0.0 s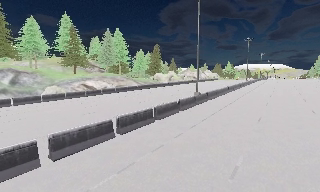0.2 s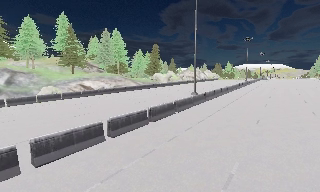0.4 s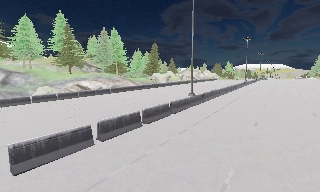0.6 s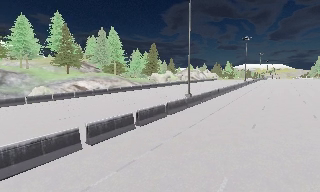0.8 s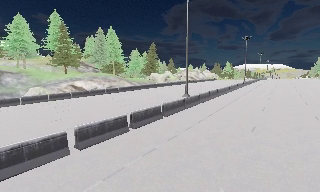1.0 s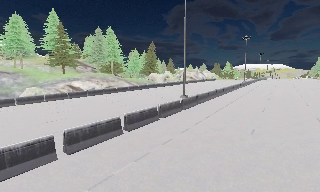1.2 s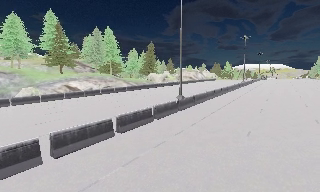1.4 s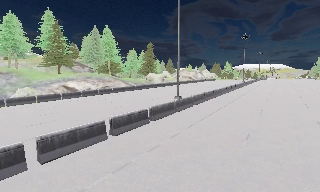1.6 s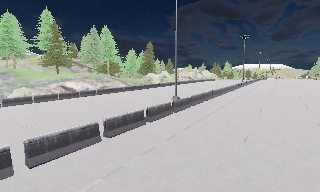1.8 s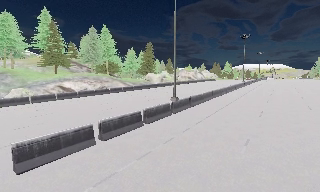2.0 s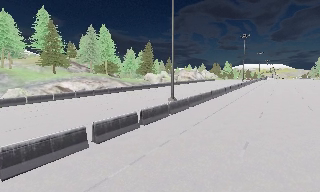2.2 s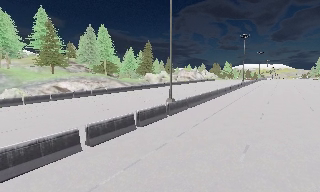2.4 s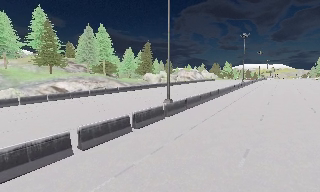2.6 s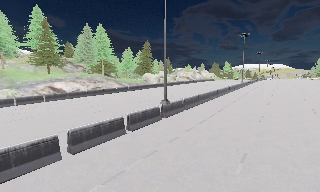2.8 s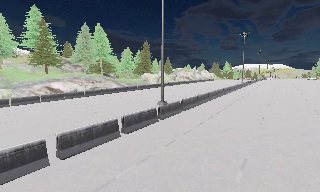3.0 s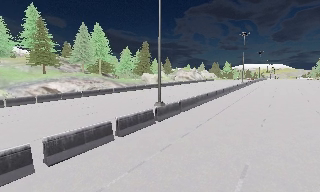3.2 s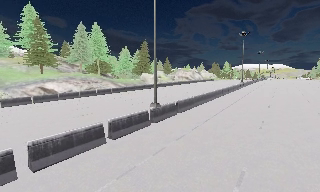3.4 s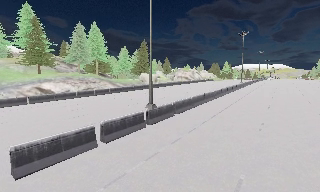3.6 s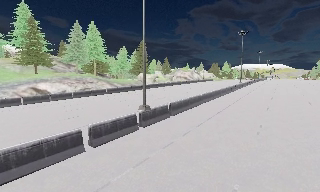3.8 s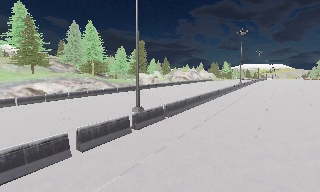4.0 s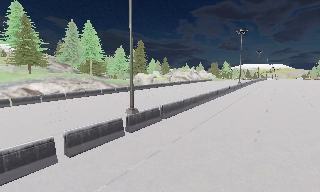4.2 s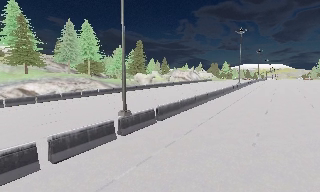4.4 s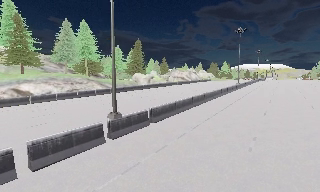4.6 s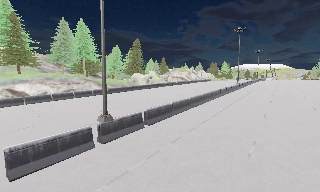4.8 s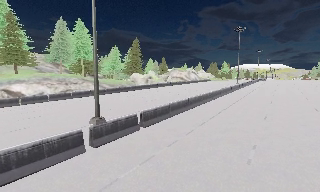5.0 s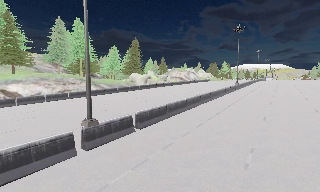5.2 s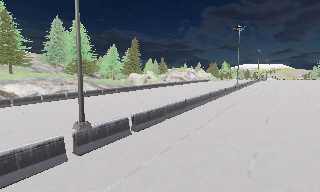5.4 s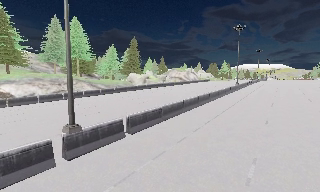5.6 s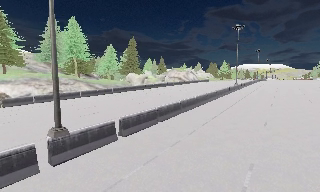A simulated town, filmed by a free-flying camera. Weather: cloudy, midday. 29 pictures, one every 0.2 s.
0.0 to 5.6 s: The camera travels forward and to its right, about 15 m, so what stands in front looms larger.
The film runs forward here.
